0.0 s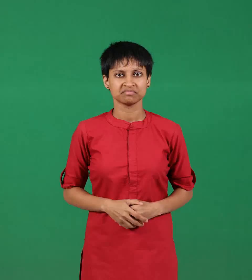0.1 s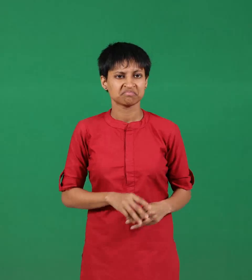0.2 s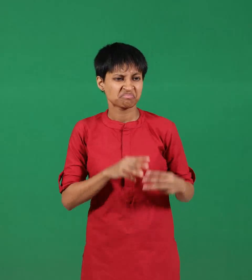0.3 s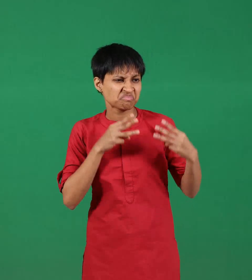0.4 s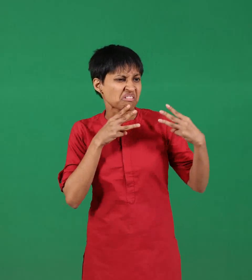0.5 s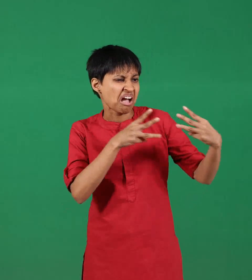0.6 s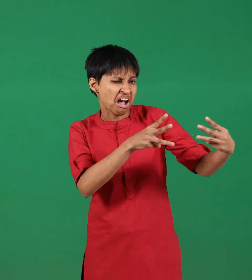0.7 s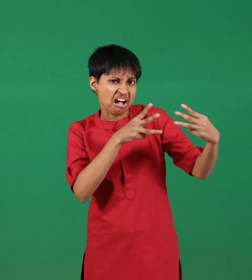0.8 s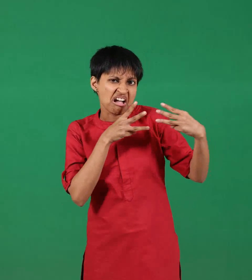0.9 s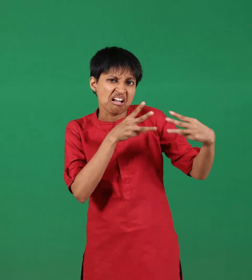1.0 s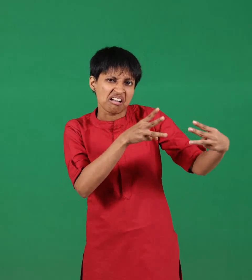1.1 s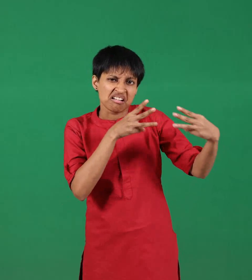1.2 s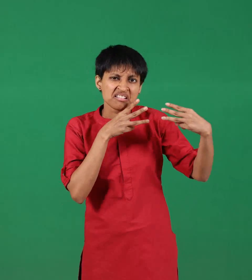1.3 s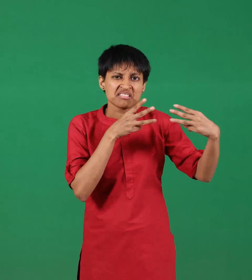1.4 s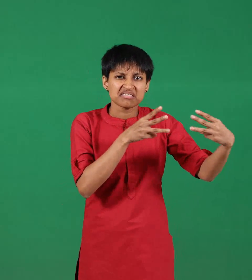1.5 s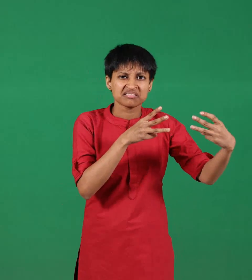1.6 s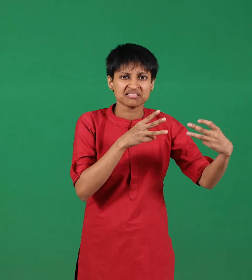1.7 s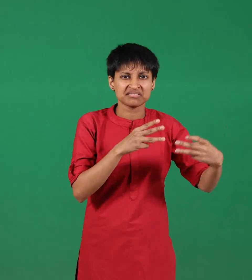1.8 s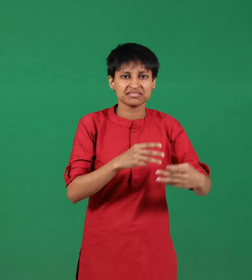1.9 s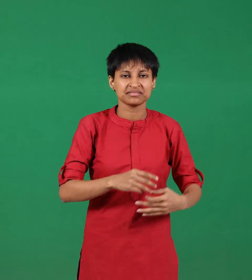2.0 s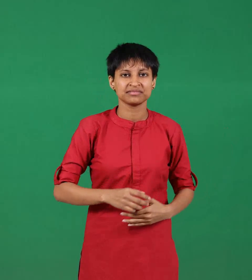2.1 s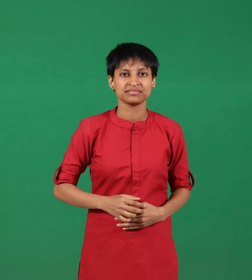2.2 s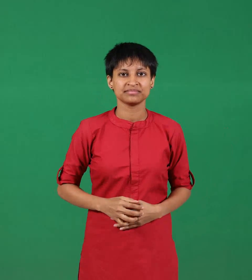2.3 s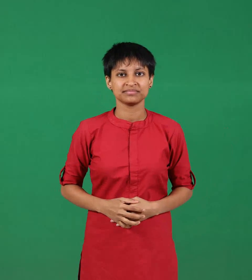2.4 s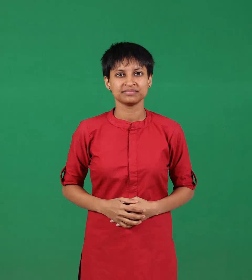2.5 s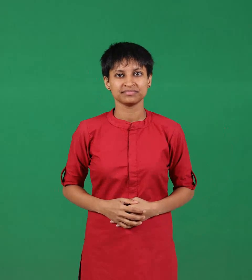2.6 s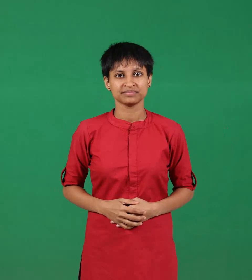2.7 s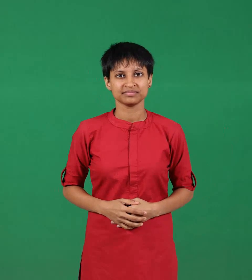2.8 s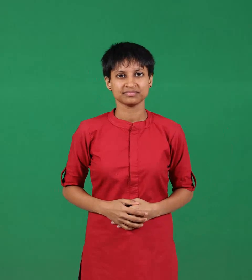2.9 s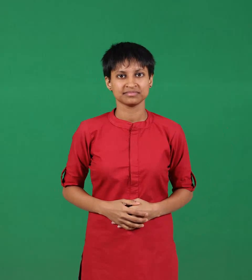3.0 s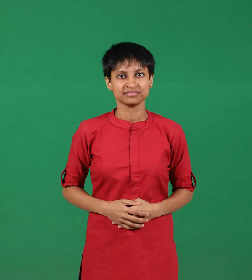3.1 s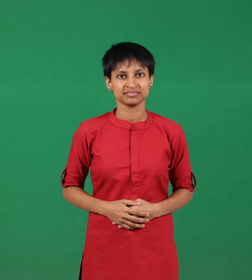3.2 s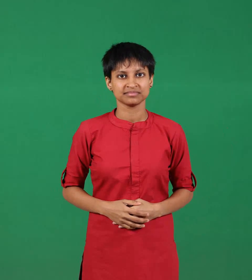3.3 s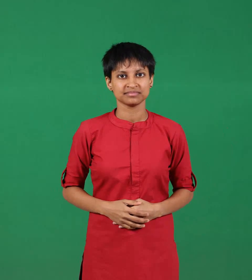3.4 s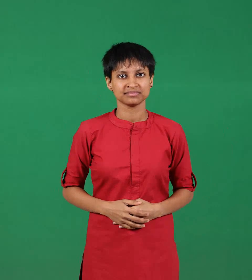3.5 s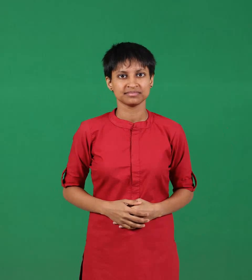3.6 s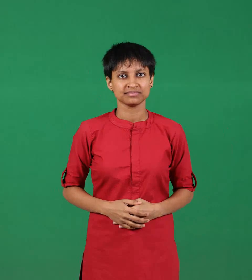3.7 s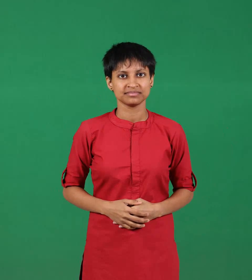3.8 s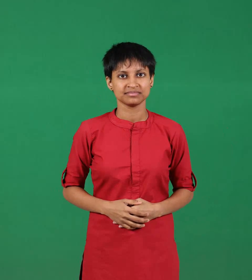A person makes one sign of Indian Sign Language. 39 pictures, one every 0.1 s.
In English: battle & war
